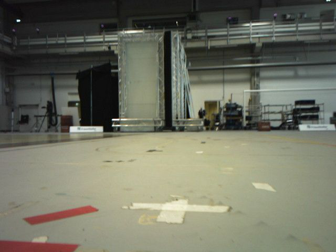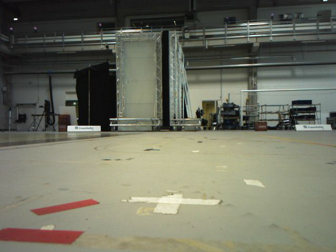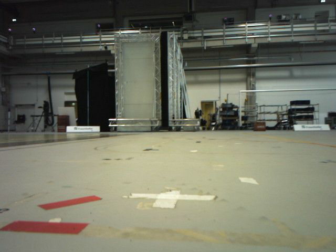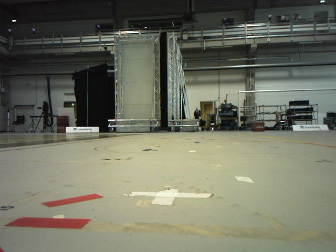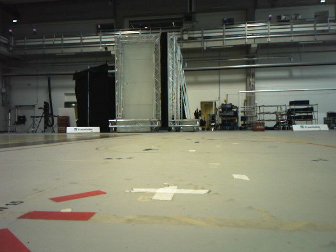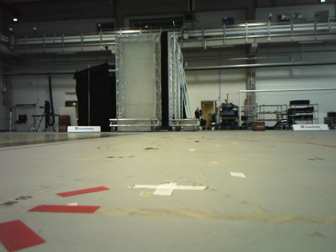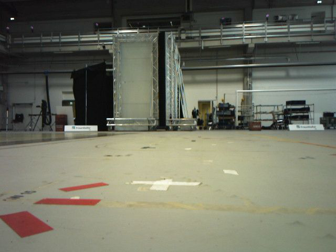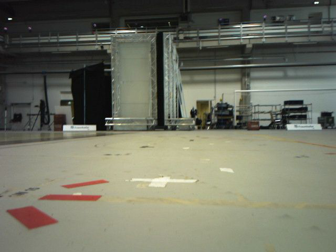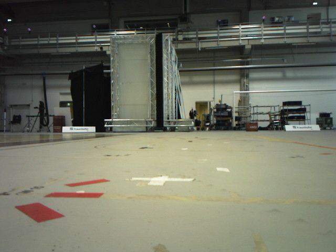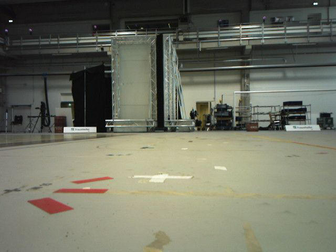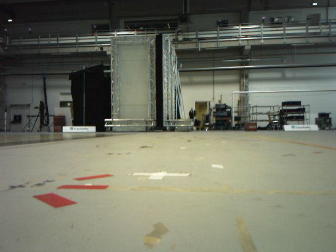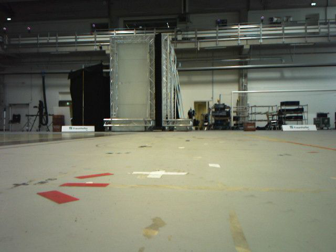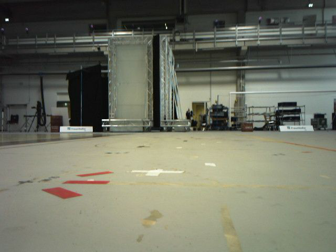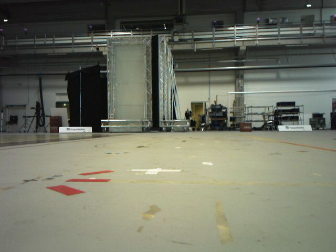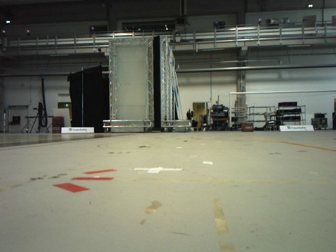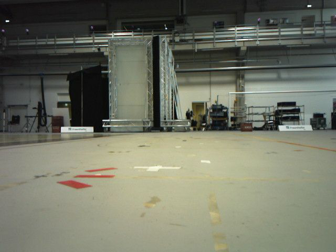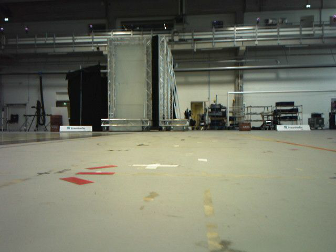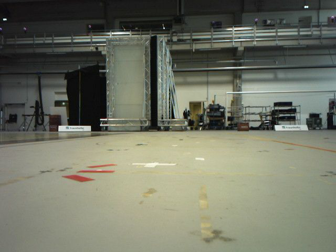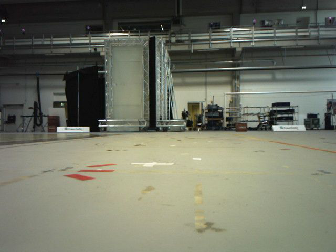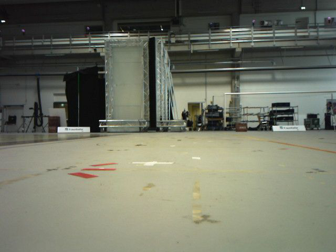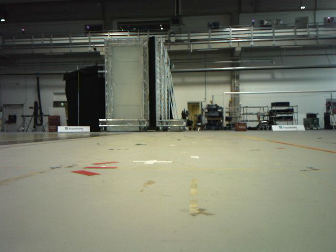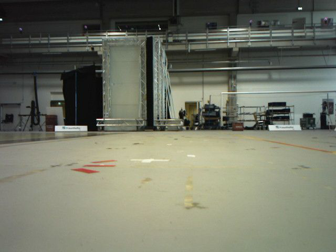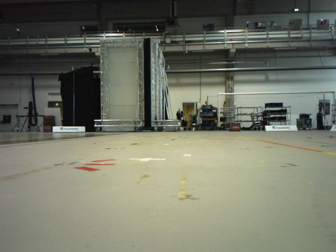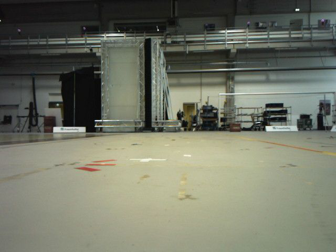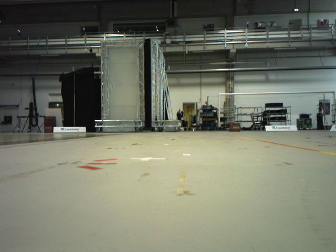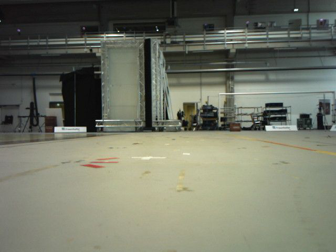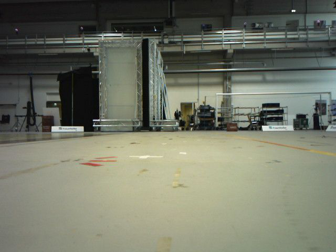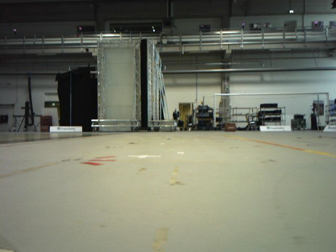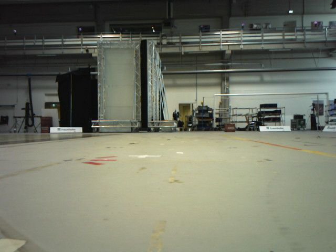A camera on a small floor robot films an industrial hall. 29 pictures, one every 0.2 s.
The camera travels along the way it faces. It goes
backward.
0.0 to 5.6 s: The camera travels backward, about 1.2 m, so what stands in front gets smaller.
The film runs backward here.
